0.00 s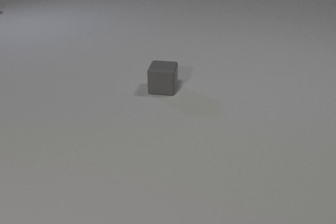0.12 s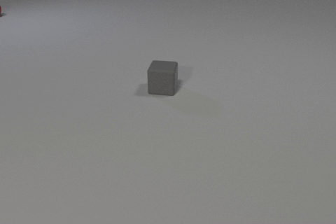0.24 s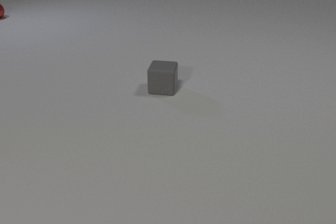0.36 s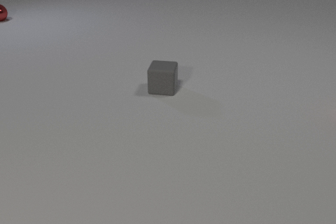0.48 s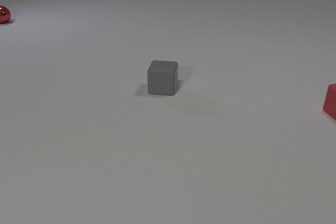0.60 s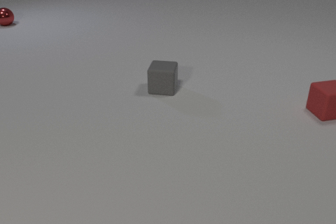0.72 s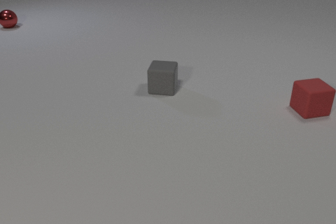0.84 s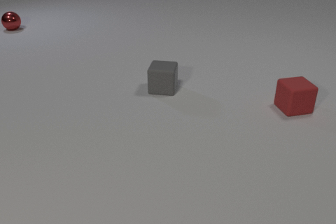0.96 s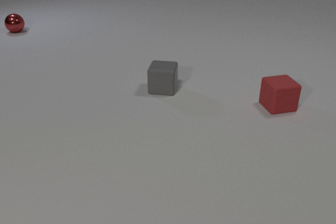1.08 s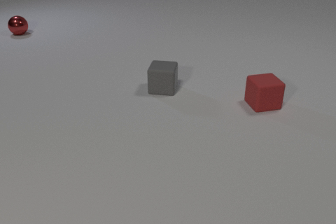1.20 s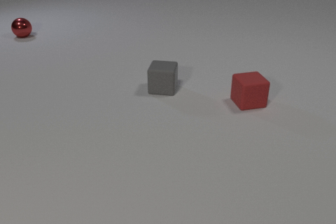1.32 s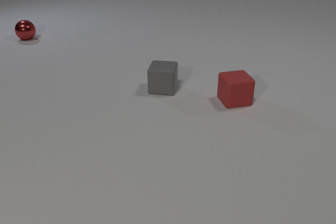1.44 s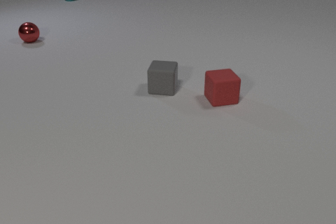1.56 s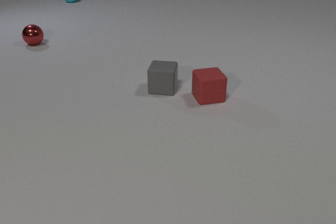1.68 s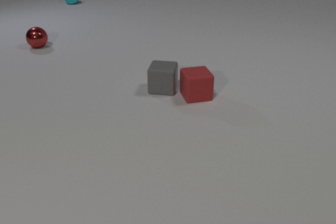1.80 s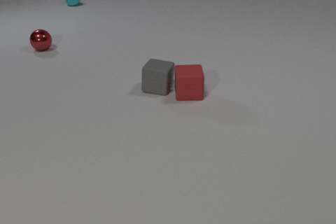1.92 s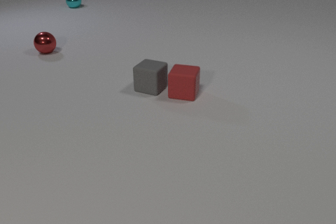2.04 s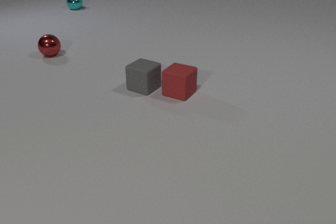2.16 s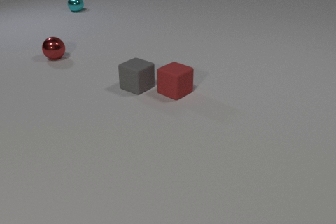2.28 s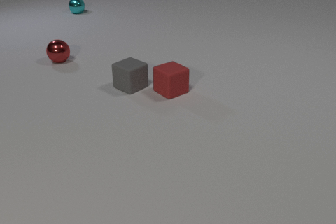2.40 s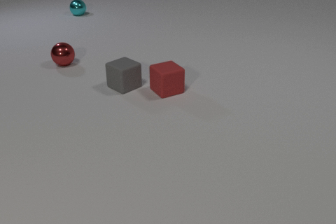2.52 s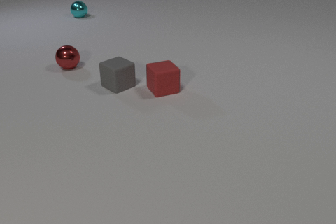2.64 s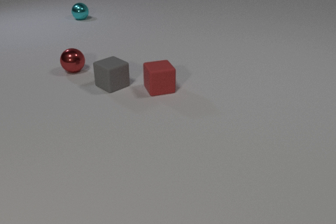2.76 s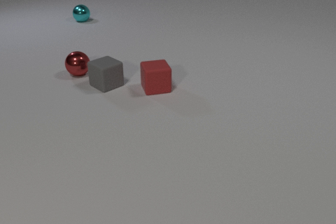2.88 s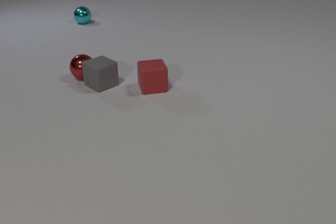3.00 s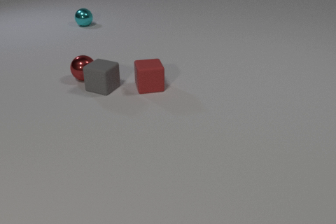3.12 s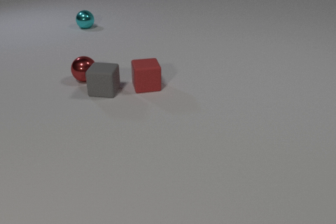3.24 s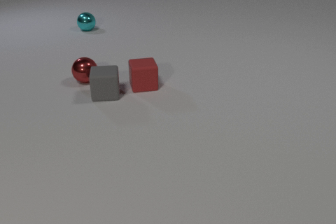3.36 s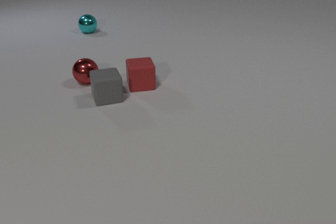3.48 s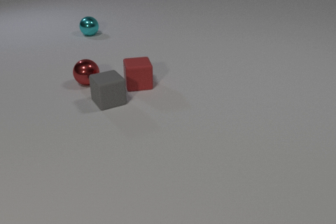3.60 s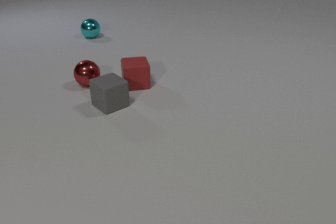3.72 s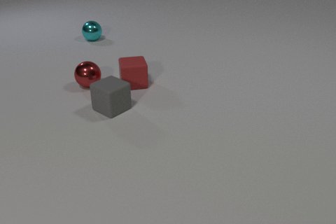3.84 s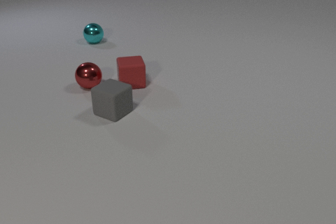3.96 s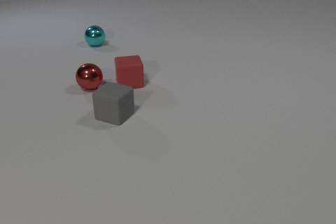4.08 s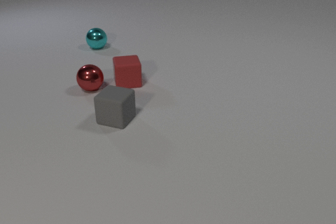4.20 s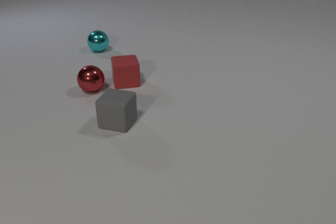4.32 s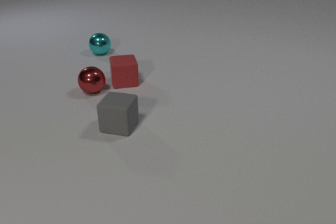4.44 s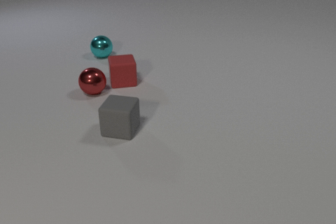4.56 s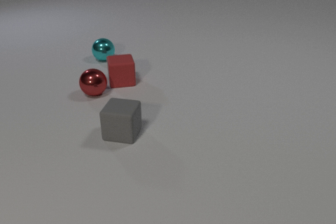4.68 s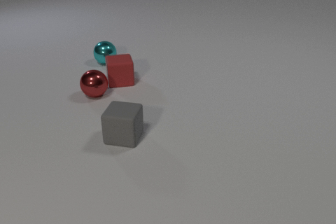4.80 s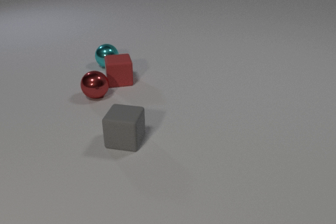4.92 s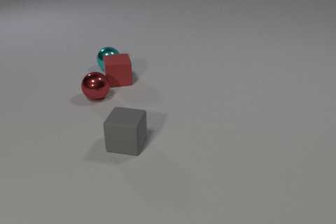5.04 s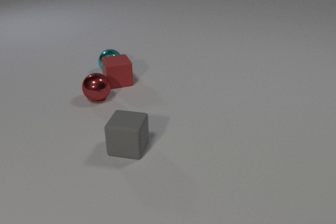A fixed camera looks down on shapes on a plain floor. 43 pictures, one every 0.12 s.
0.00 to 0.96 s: The red rubber cube comes in at the right edge, slides to the left. The red metal sphere comes in at the left edge, rolls toward the camera.
0.96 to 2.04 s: The red rubber cube slides to the left, spins clockwise seen from above by about 45 degrees, its near face sliding to the left. The gray rubber cube slides to the left, spins clockwise seen from above by about 15 degrees, its near face sliding to the left. The red metal sphere rolls toward the camera. The cyan metal sphere comes in at the top edge, rolls toward the camera. The red rubber cube and the gray rubber cube collide.
2.04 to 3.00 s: The red rubber cube slides to the left and away from the camera, spins clockwise seen from above by about 45 degrees, its near face sliding to the left. The gray rubber cube slides to the left. The red metal sphere rolls toward the camera and to the right. The cyan metal sphere rolls toward the camera. The gray rubber cube and the red metal sphere collide.
3.00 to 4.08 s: The red rubber cube slides to the left and away from the camera. The gray rubber cube slides toward the camera, spins so that its near face slides to the right, counterclockwise seen from above. The red metal sphere rolls toward the camera. The cyan metal sphere rolls toward the camera.
4.08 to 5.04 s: The red rubber cube slides to the left. The gray rubber cube slides toward the camera. The red metal sphere rolls toward the camera. The cyan metal sphere rolls toward the camera. The red rubber cube and the cyan metal sphere collide.
What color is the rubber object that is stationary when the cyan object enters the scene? gray.
What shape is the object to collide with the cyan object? cube.
What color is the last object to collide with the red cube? cyan.
